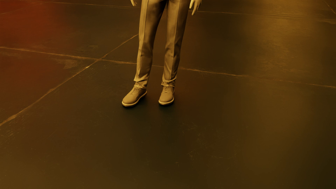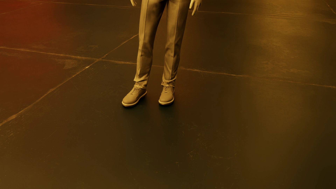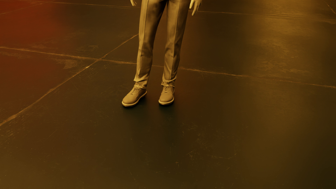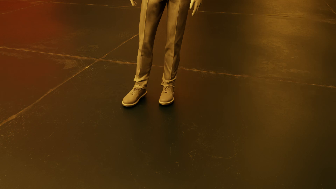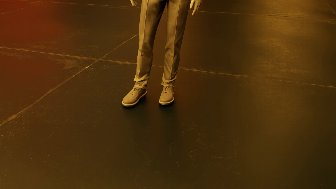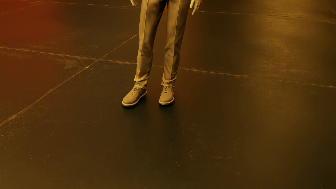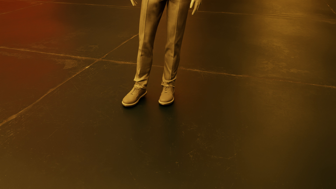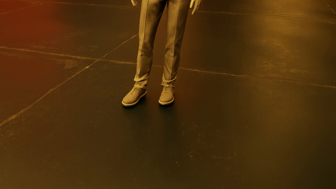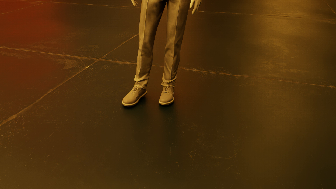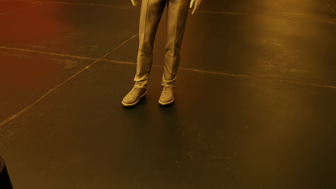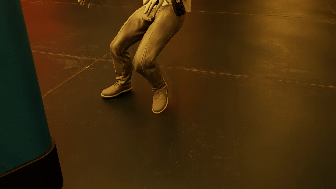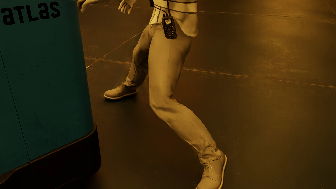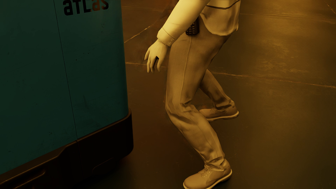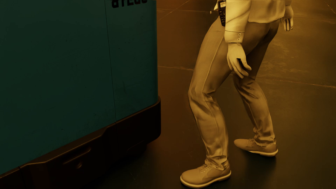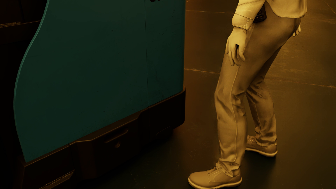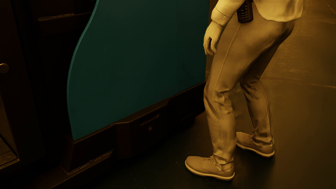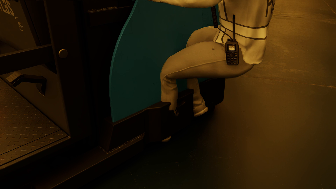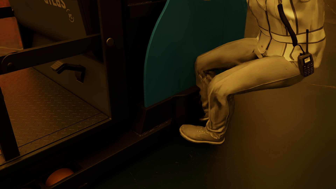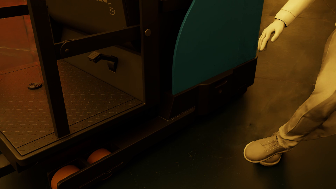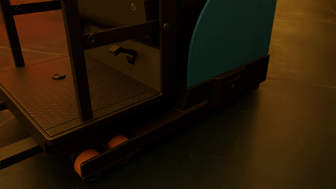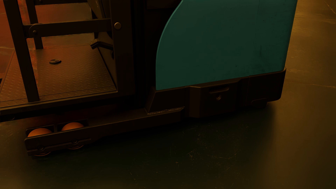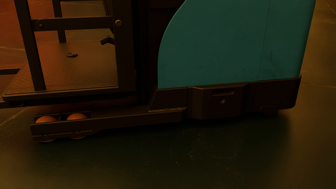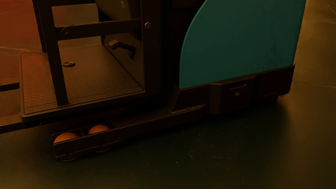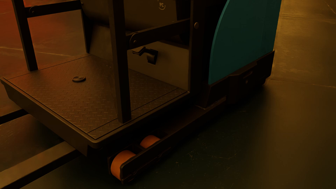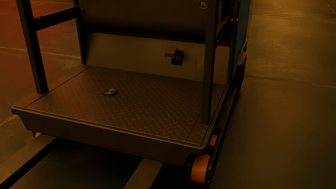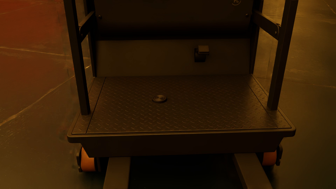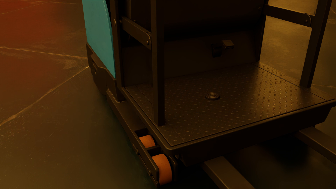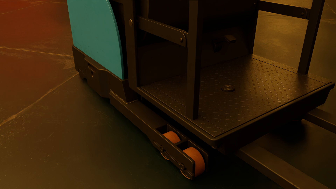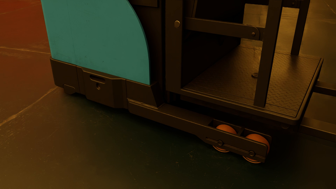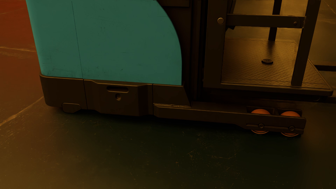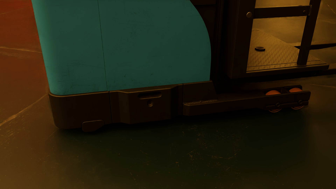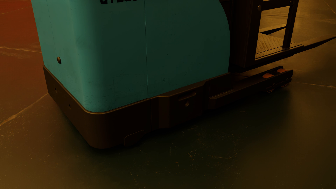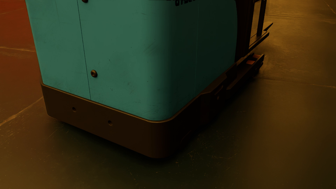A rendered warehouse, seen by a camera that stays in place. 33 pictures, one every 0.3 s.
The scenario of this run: Near miss between a forklift and a person.
